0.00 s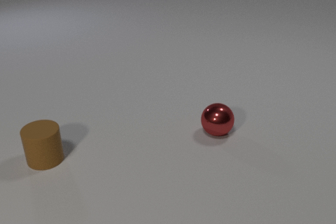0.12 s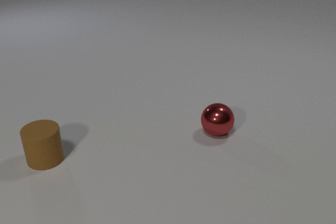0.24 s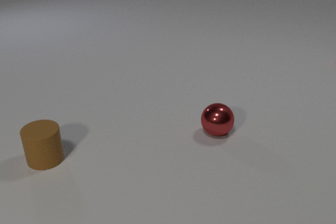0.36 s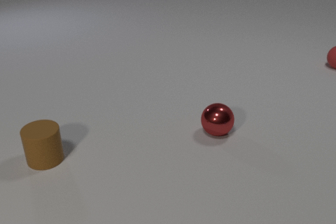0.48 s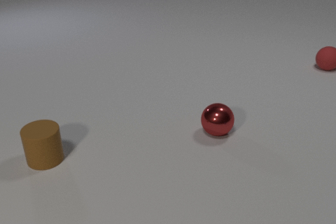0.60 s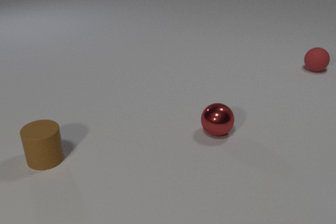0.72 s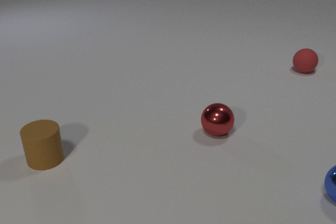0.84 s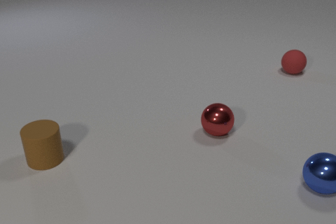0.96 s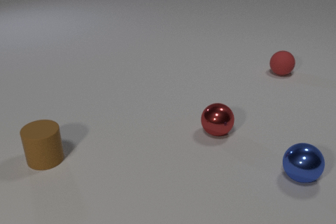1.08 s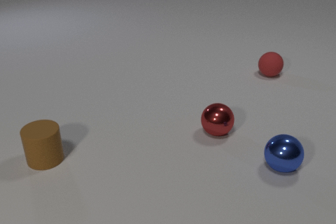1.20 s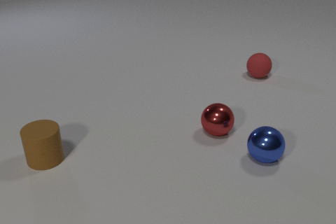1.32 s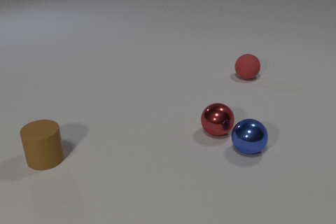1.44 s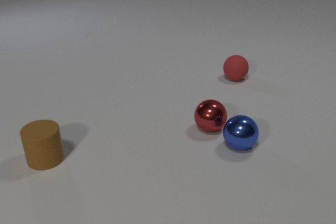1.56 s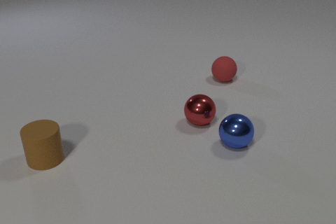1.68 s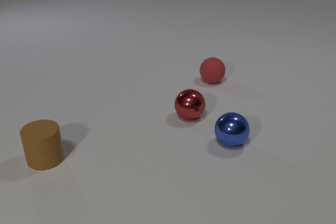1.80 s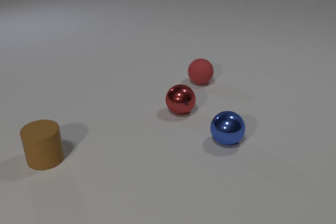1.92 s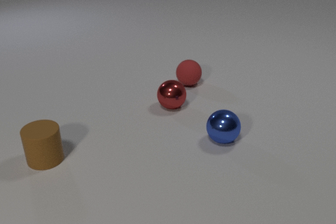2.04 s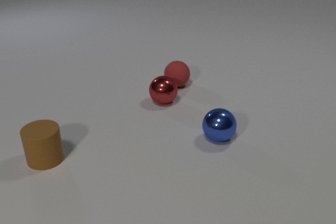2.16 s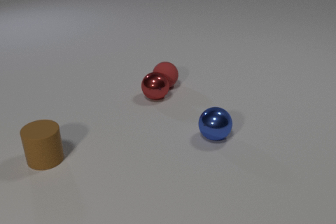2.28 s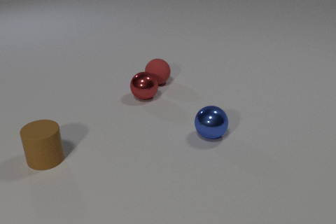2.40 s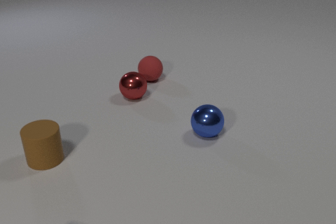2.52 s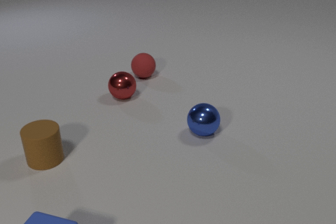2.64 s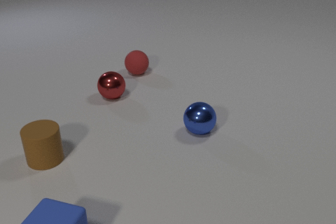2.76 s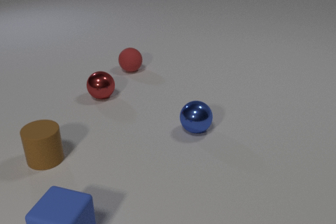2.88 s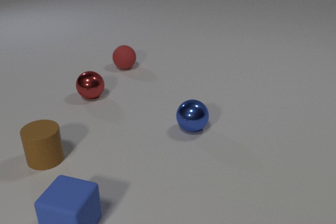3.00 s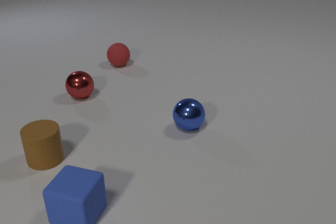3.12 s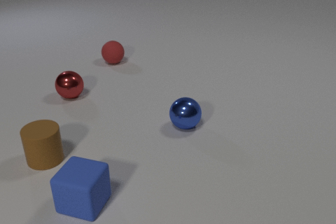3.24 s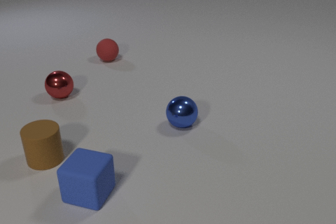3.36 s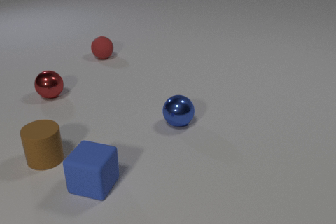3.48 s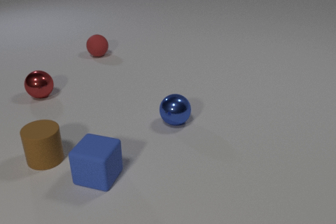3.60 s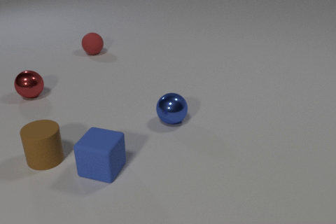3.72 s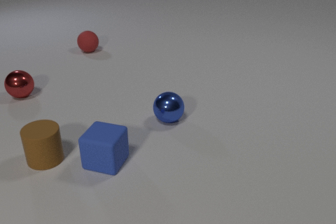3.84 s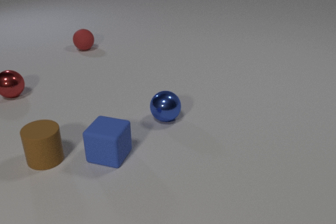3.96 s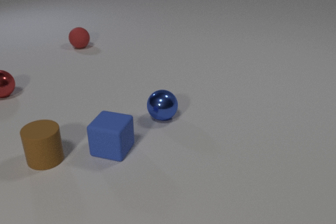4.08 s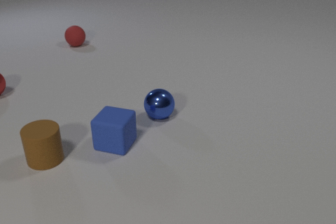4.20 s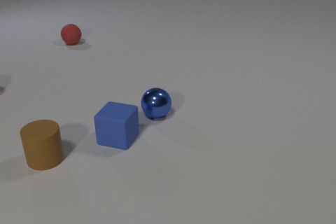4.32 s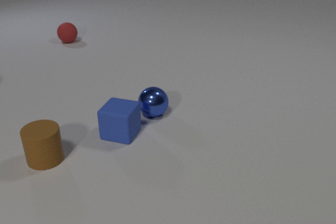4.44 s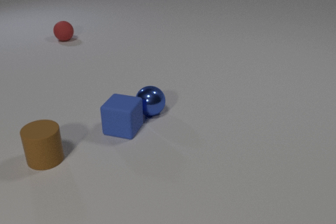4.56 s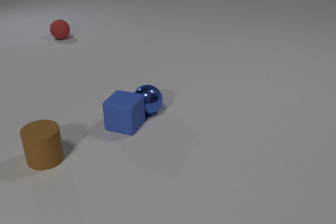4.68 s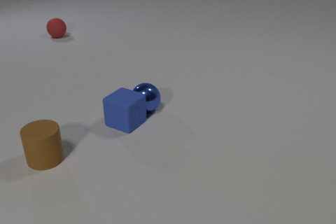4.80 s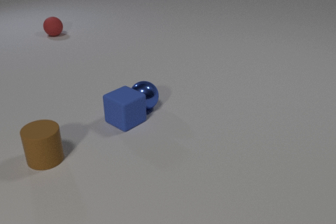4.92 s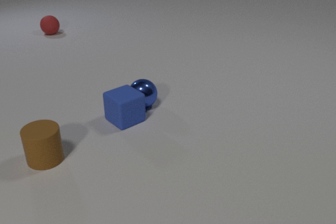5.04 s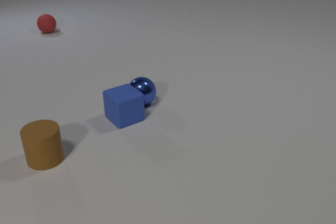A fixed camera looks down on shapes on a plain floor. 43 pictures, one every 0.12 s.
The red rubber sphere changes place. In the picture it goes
to the left.
The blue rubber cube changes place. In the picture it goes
away from the camera.
0.00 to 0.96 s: The blue metal sphere comes in at the right edge, rolls to the left and away from the camera. The red rubber sphere comes in at the right edge, rolls to the left and toward the camera.
0.96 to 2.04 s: The blue metal sphere rolls to the left and away from the camera. The red metal sphere rolls away from the camera and to the left. The red rubber sphere rolls to the left and toward the camera. The blue metal sphere and the red metal sphere collide.
2.04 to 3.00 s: The blue metal sphere rolls to the left and away from the camera. The red metal sphere rolls to the left. The blue rubber cube comes in at the bottom edge, slides away from the camera and to the right. The red rubber sphere rolls to the left and away from the camera. The red metal sphere and the red rubber sphere collide.
3.00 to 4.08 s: The blue metal sphere rolls to the left and away from the camera. The red metal sphere rolls to the left. The blue rubber cube slides away from the camera. The red rubber sphere rolls away from the camera and to the left.
4.08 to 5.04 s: The blue metal sphere rolls away from the camera and to the left. The red metal sphere leaves at the left edge. The blue rubber cube slides away from the camera, spins clockwise seen from above by about 30 degrees, its near face sliding to the left. The red rubber sphere rolls away from the camera and to the left. The blue metal sphere and the blue rubber cube collide.
How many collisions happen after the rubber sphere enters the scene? 3.
Are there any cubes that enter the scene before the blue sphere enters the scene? no.
What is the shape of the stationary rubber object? cylinder.
